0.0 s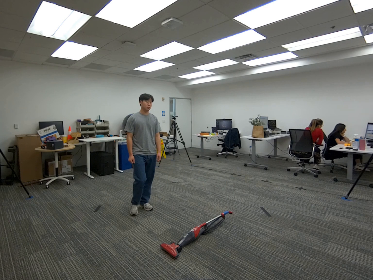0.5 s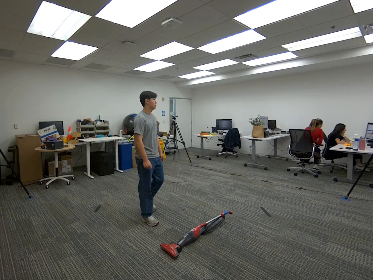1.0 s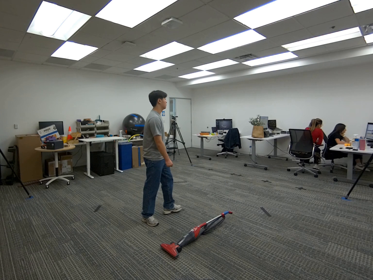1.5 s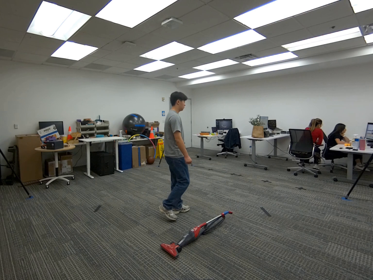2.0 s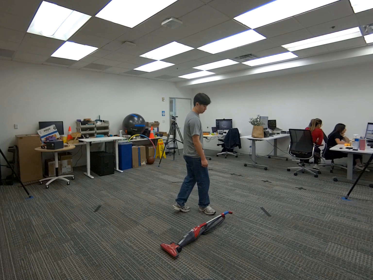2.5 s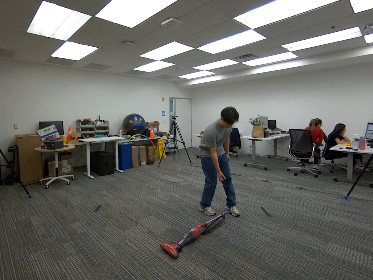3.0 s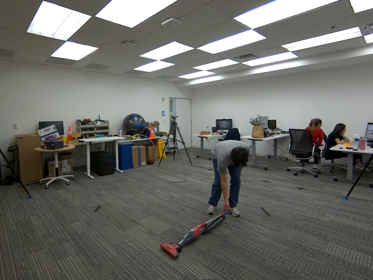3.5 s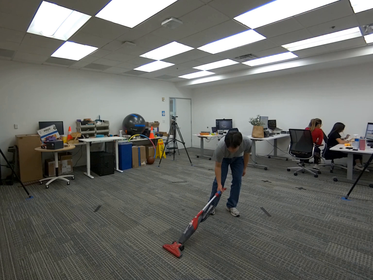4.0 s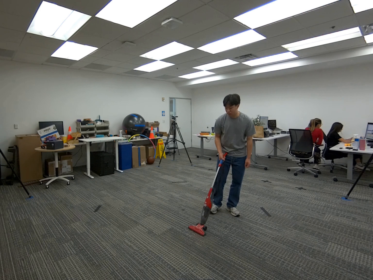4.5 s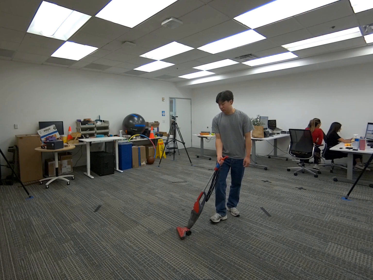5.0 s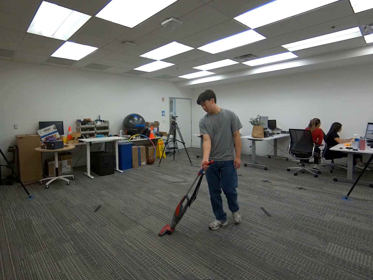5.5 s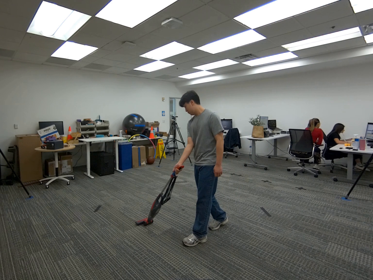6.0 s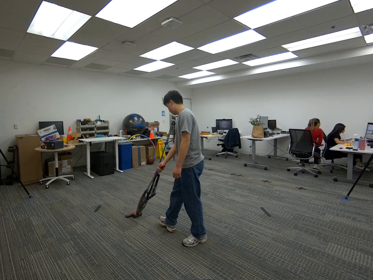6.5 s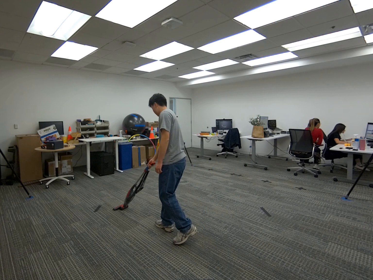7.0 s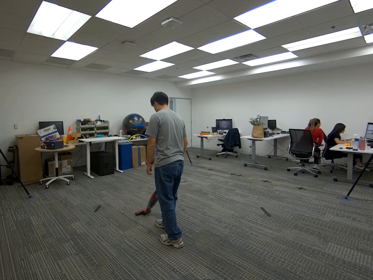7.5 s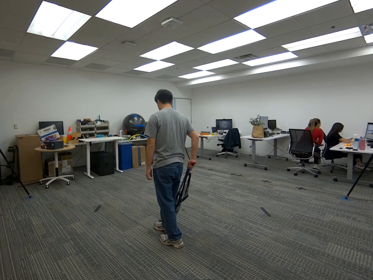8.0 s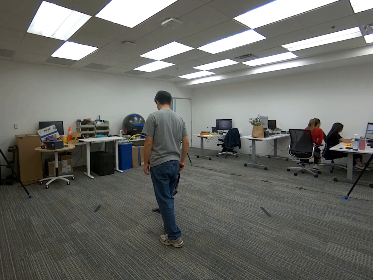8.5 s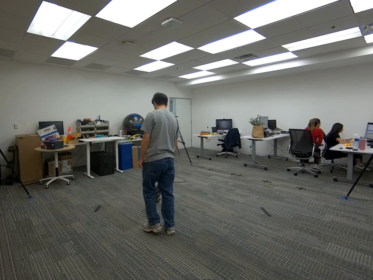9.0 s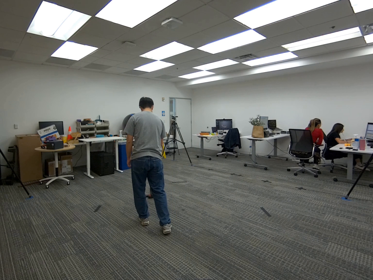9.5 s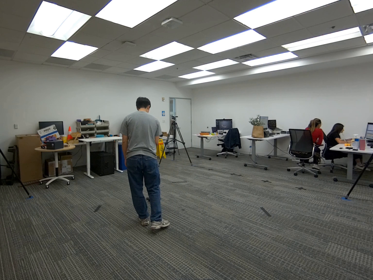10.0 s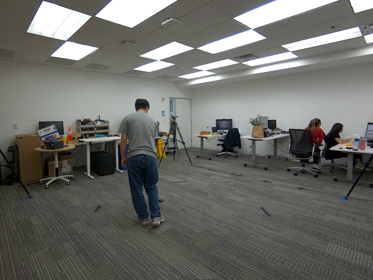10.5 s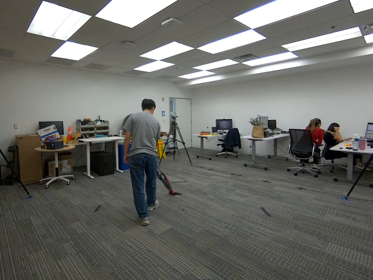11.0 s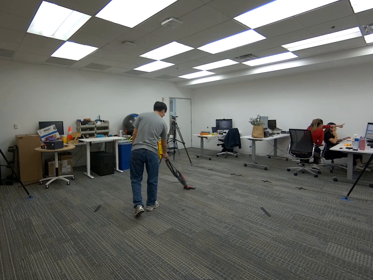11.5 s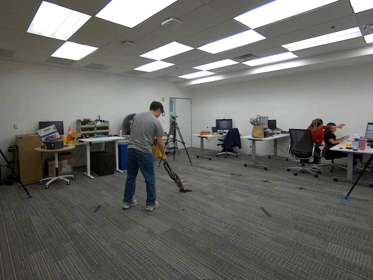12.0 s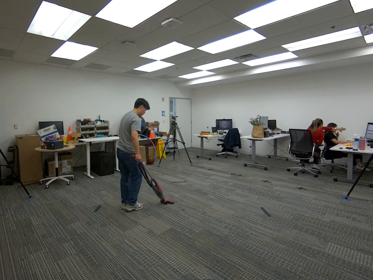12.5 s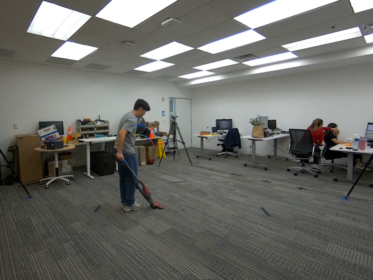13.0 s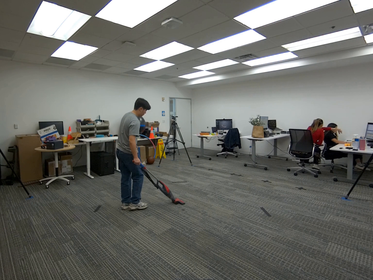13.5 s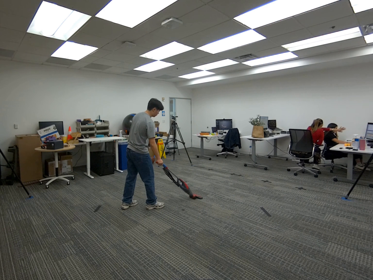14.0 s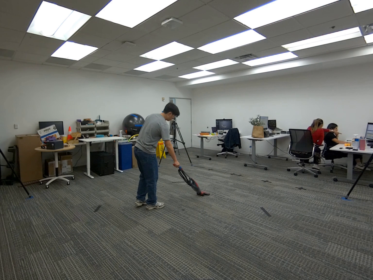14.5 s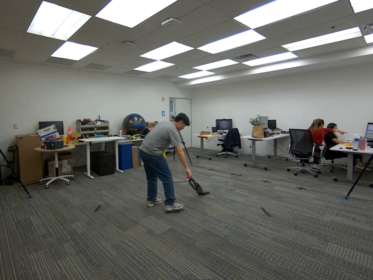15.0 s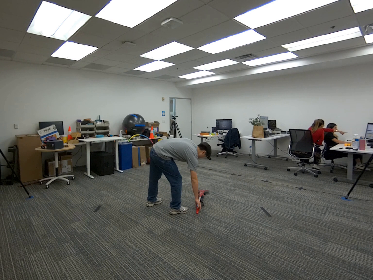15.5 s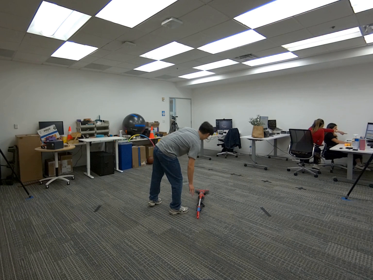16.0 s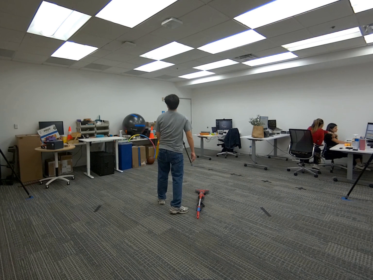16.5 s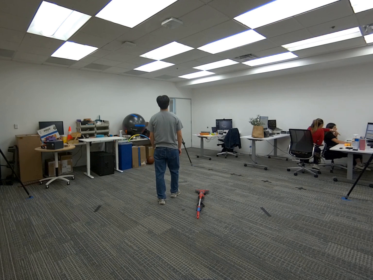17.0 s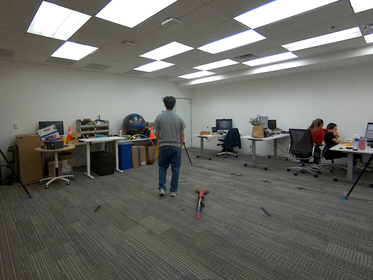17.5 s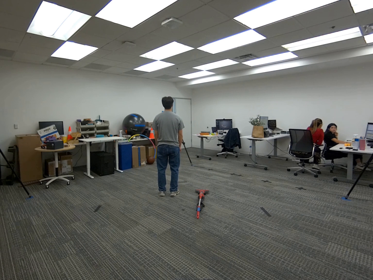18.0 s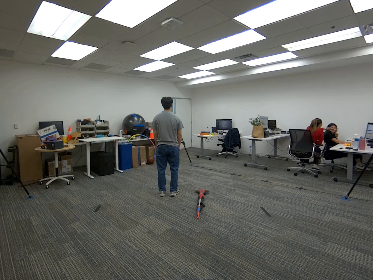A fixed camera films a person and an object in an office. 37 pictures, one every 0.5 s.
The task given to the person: Walk over to the vaccum on the floor and pick up the vaccum from the ground using one hand only from the handle. Keep pushing continously the vaccum within the bounding area.
